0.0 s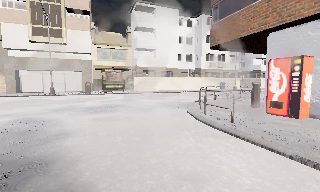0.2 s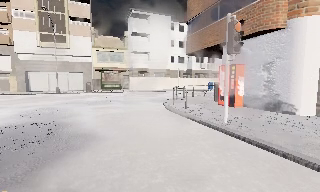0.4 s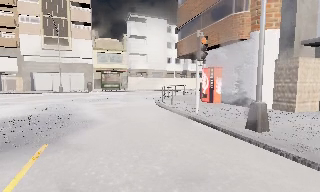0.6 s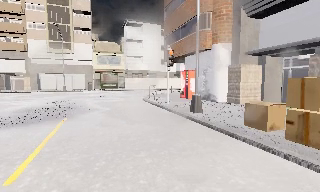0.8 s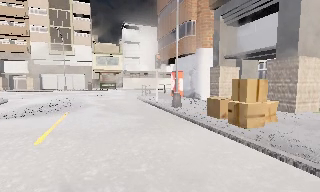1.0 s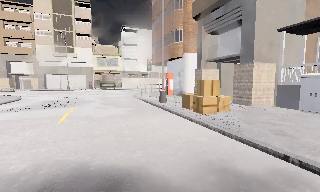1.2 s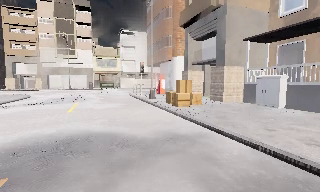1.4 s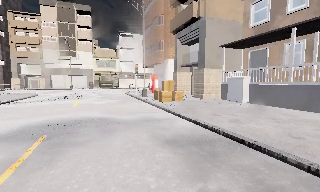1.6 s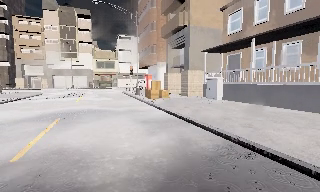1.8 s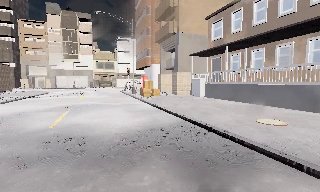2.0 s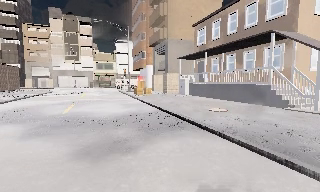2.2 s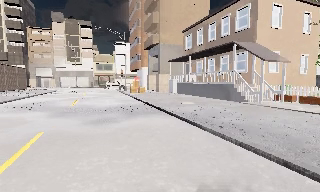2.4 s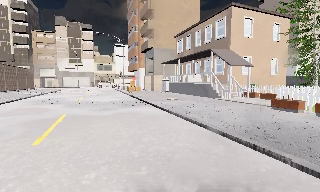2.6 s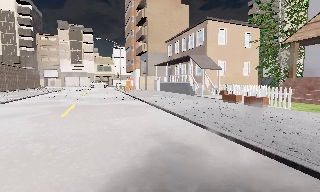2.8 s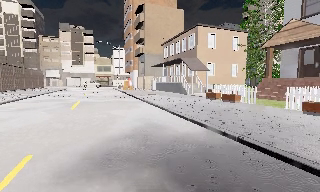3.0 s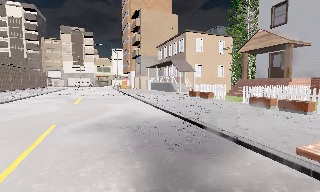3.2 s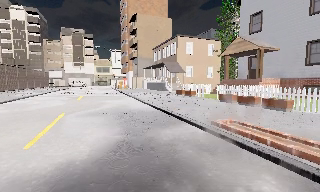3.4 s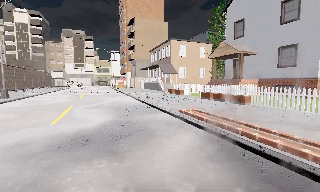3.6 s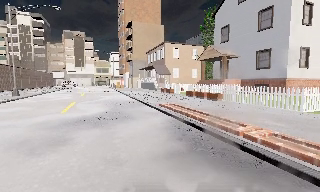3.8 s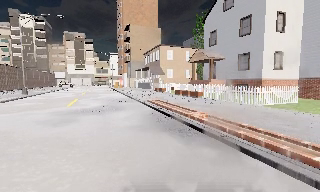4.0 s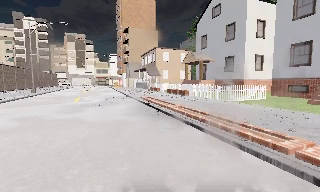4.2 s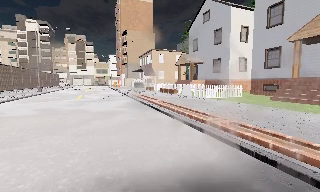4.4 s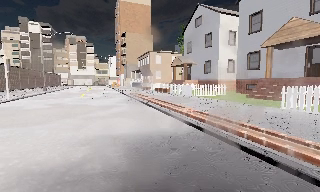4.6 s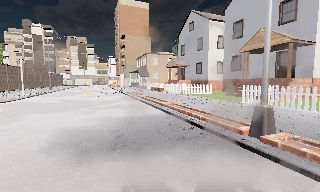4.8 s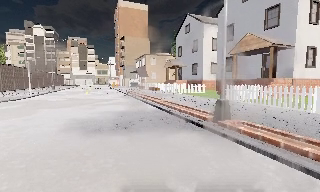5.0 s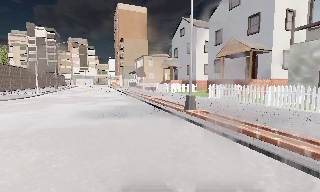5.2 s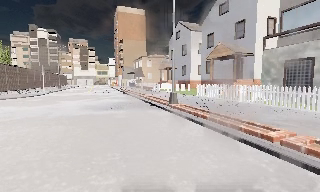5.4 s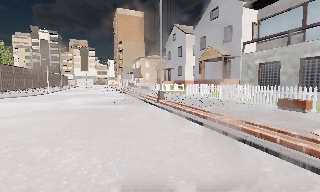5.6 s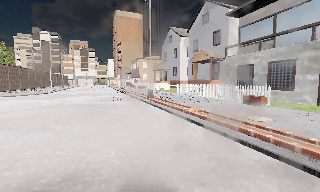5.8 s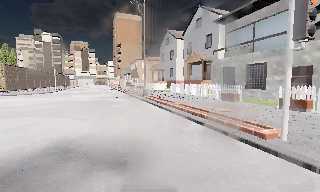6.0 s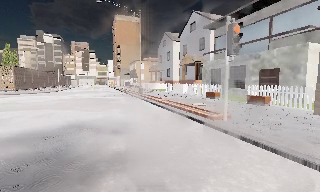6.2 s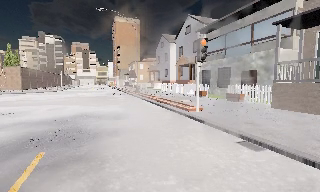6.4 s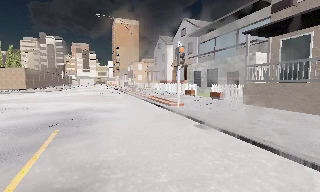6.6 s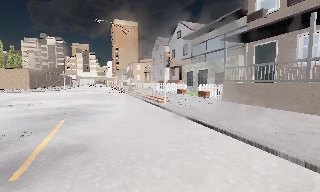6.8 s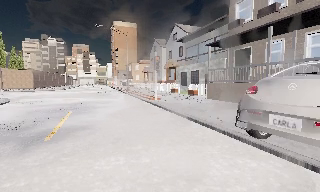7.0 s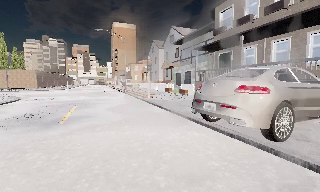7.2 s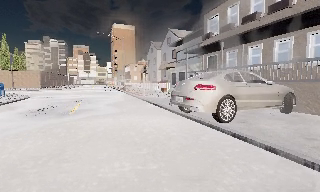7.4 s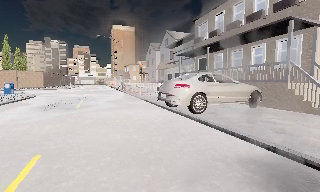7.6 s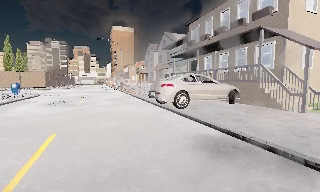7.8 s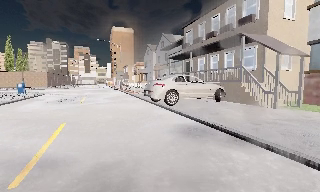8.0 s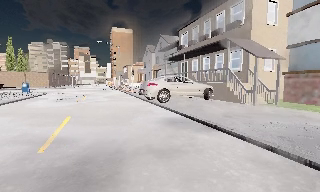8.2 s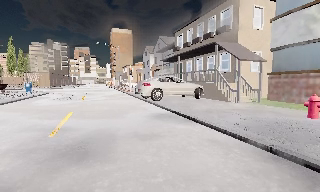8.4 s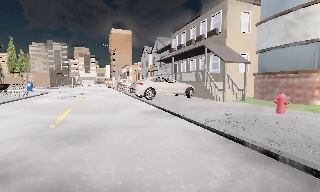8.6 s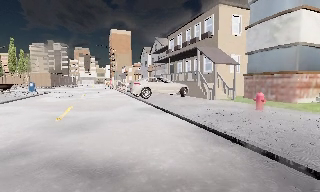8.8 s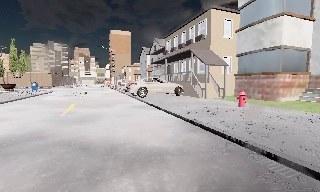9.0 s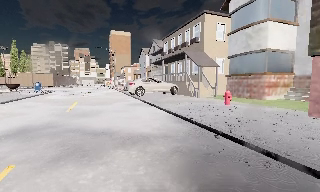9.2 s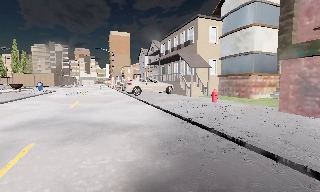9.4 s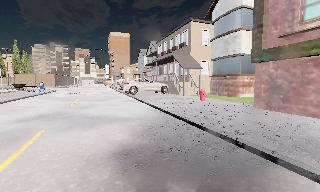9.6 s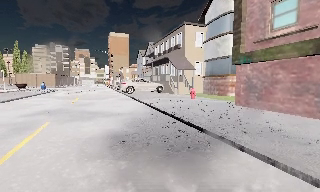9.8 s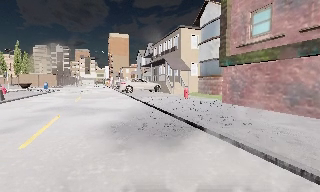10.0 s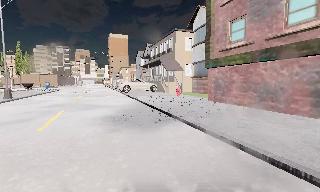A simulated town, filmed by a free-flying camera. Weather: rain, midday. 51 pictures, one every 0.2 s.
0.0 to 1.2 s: The camera travels backward and to its right, about 12 m, so what stands in front gets smaller.
1.2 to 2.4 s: The camera travels backward, about 13 m, so what stands in front gets smaller.
2.4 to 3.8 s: The camera travels backward and to its right, about 15 m, so what stands in front gets smaller.
3.8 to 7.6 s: The camera travels backward, about 30 m, so what stands in front gets smaller.
7.6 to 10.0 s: The camera travels backward and to its right, about 12 m, so what stands in front gets smaller.
The film runs backward here.
